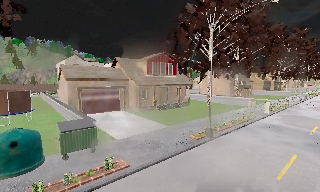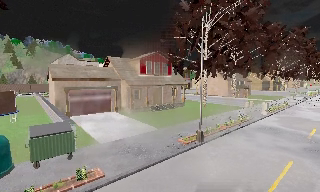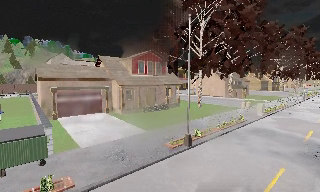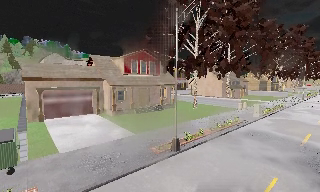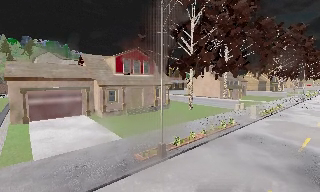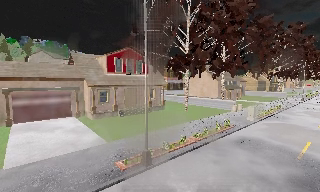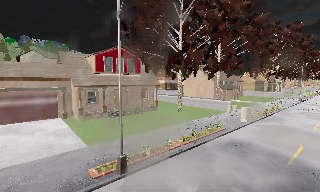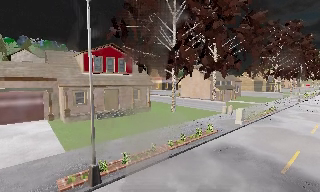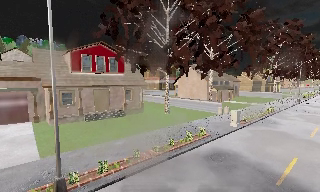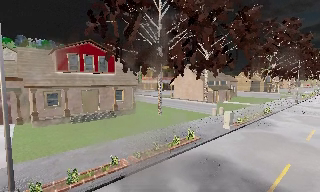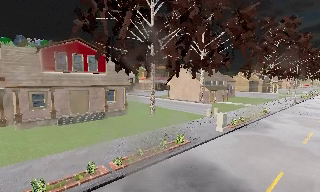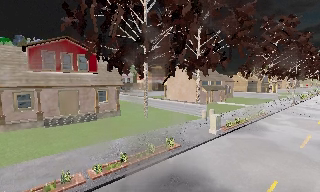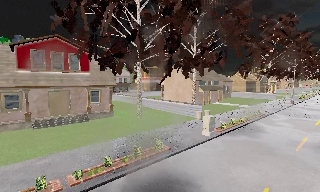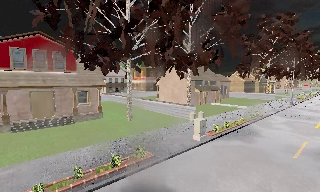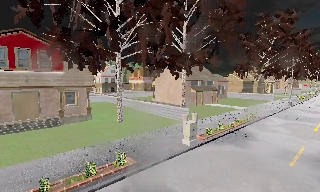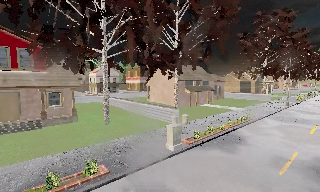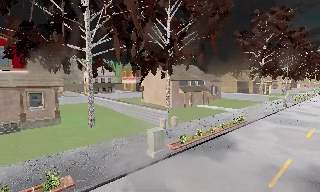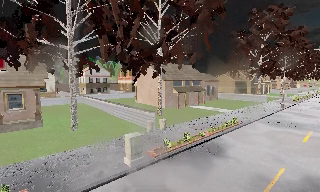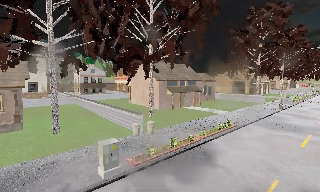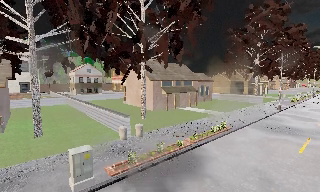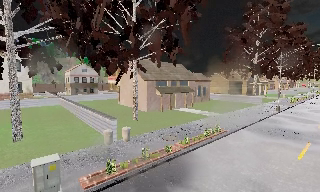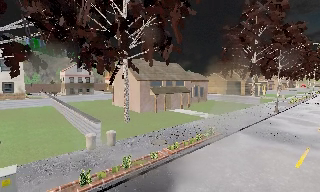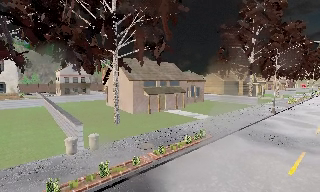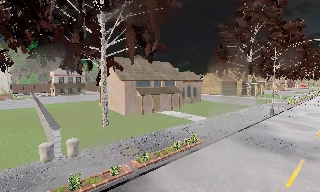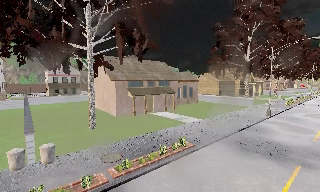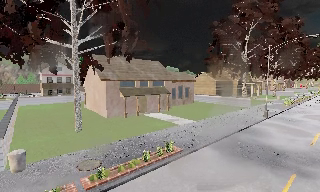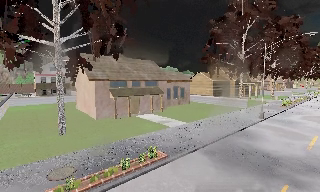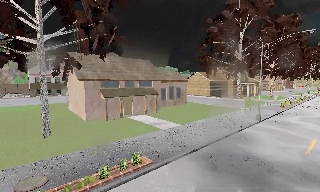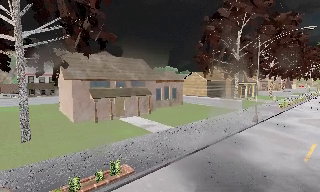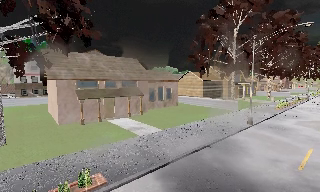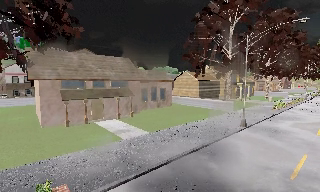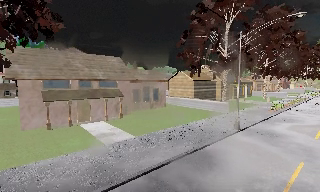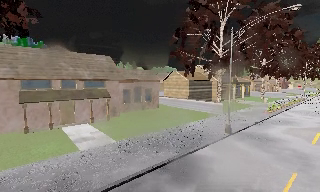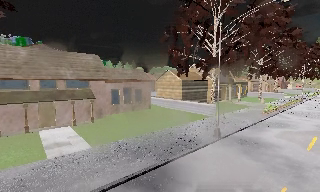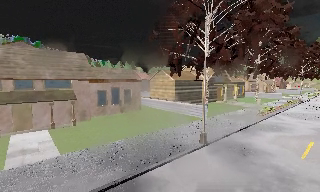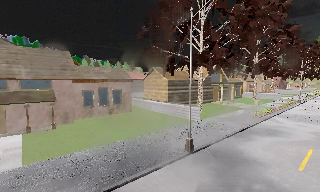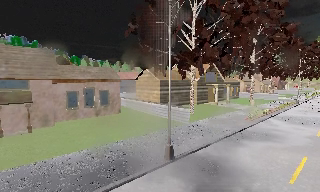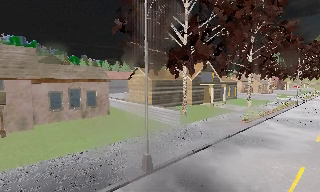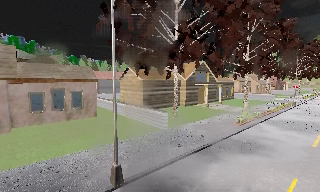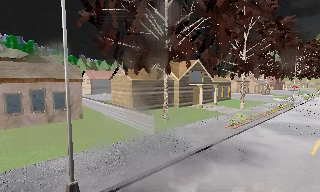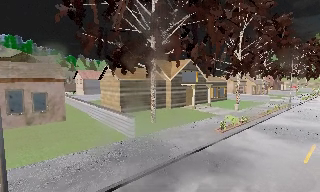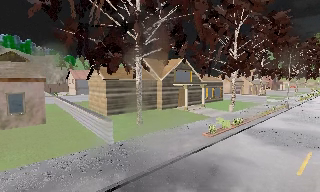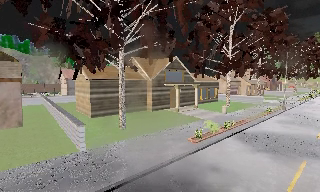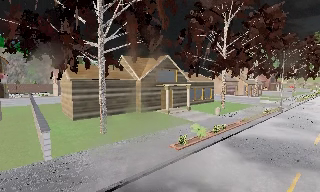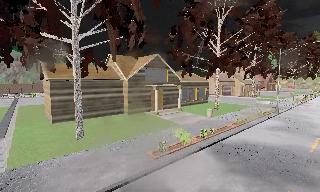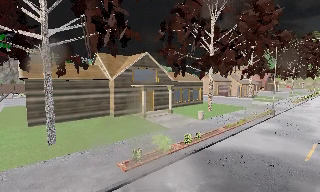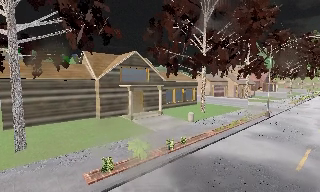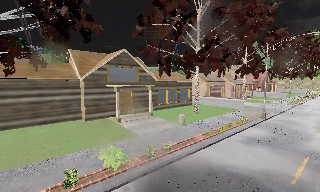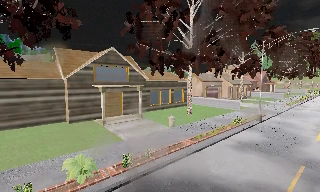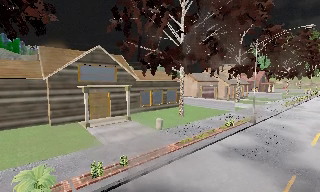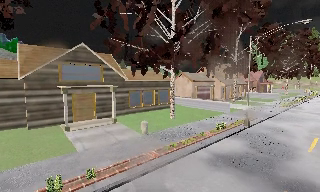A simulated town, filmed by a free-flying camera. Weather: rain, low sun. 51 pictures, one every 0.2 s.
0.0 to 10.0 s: The camera travels to its right and forward, about 60 m, so close, fixed things drift to the left.
The film runs forward here.
